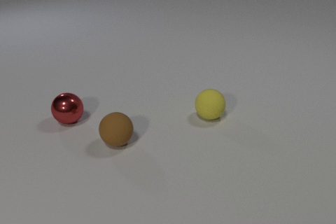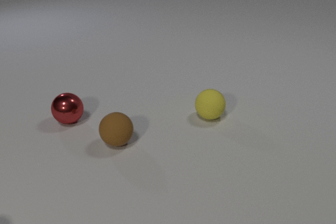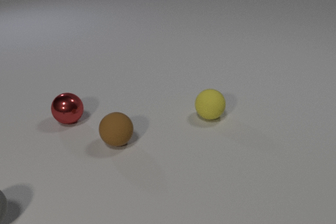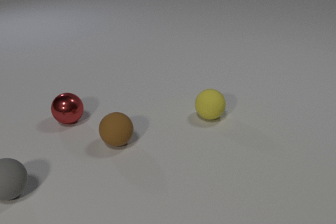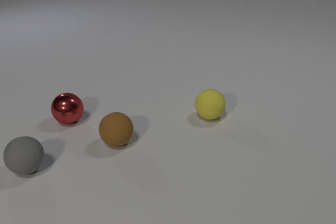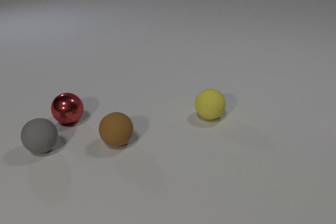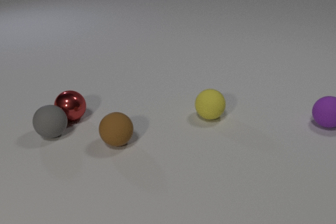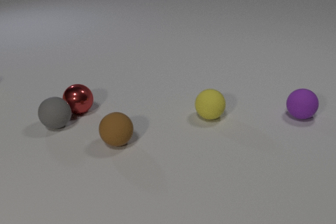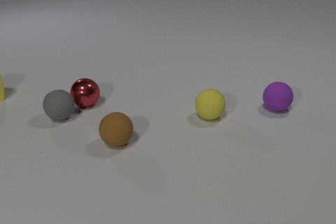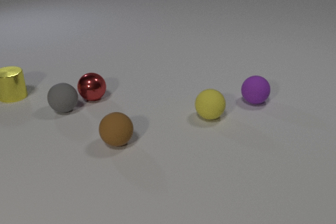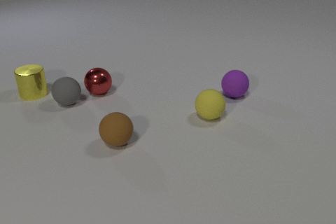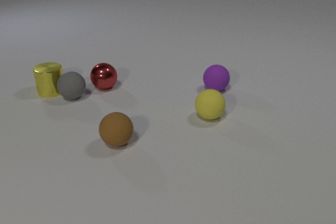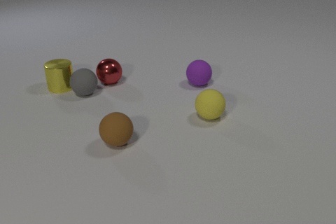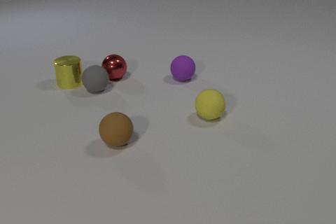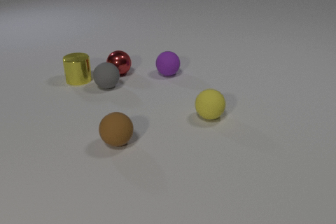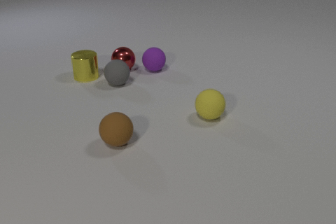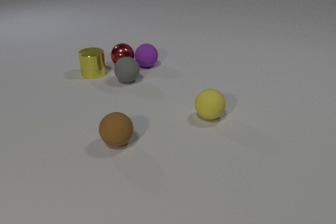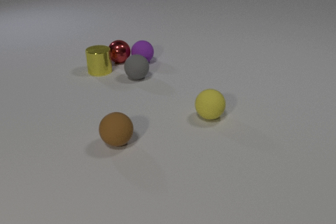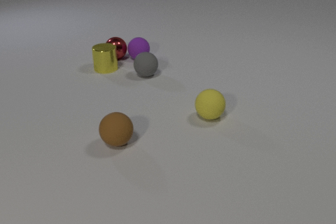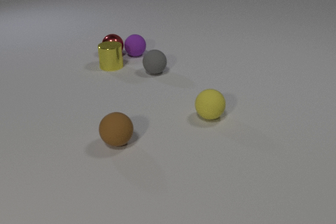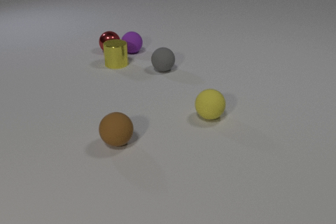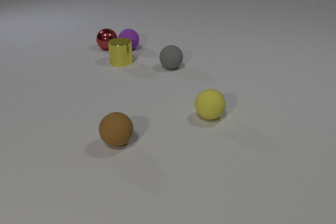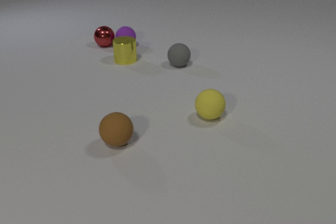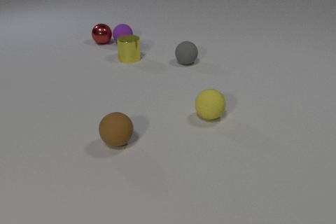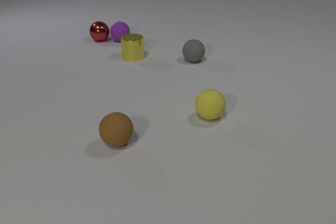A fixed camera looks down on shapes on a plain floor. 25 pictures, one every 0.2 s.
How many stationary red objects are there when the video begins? 1.
How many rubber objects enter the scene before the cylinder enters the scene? 2.
What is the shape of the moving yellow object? cylinder.
0.0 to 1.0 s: The gray rubber sphere comes in at the left edge, rolls away from the camera and to the right.
1.0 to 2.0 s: The gray rubber sphere rolls away from the camera. The red metal sphere rolls away from the camera and to the right. The yellow metal cylinder comes in at the left edge, slides to the right. The purple rubber sphere comes in at the right edge, rolls to the left. The gray rubber sphere and the red metal sphere collide.
2.0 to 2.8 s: The gray rubber sphere rolls to the right and away from the camera. The red metal sphere rolls away from the camera and to the right. The yellow metal cylinder slides to the right and away from the camera. The purple rubber sphere rolls to the left and away from the camera. The gray rubber sphere and the yellow metal cylinder collide.
2.8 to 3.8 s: The gray rubber sphere rolls to the right and away from the camera. The red metal sphere rolls away from the camera. The yellow metal cylinder slides to the right and away from the camera. The purple rubber sphere rolls away from the camera and to the left. The red metal sphere and the purple rubber sphere collide.
3.8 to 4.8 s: The gray rubber sphere rolls to the right and away from the camera. The red metal sphere rolls away from the camera. The yellow metal cylinder slides to the right and away from the camera. The purple rubber sphere rolls away from the camera.
